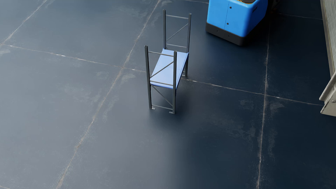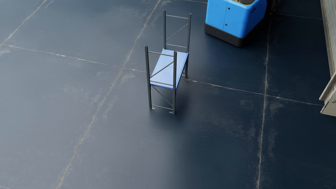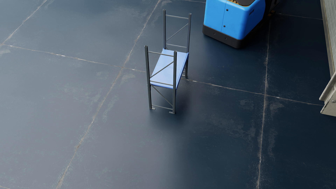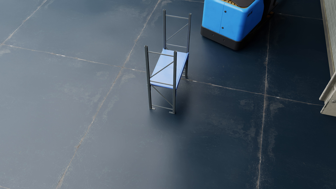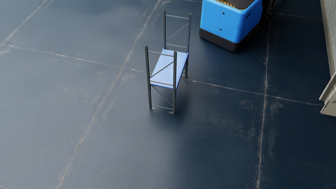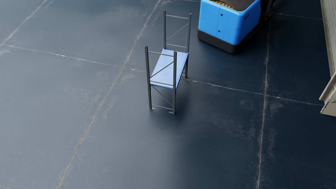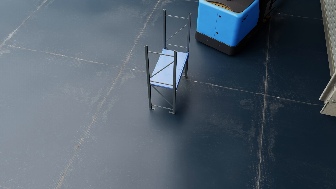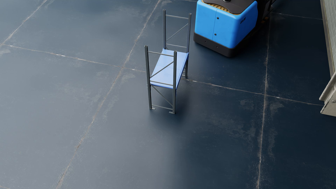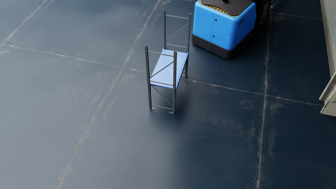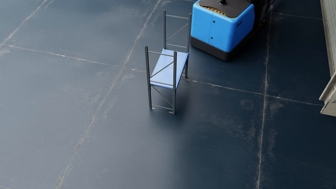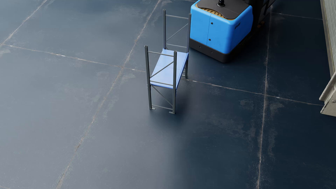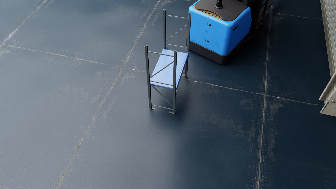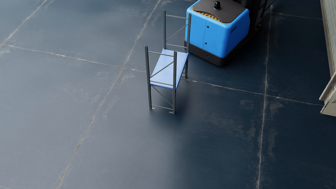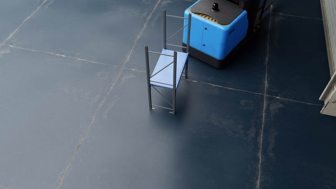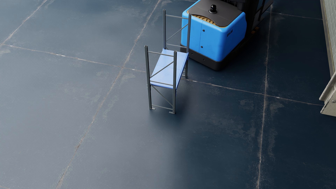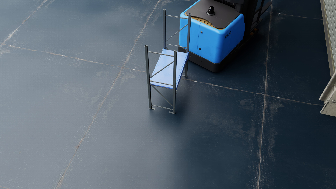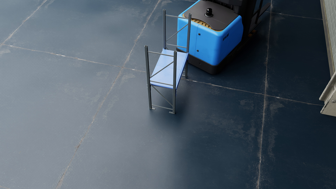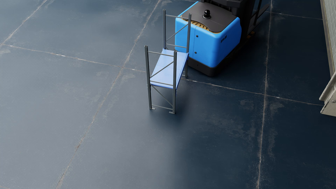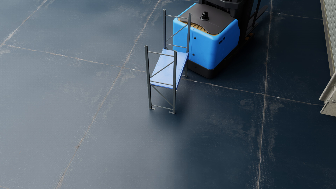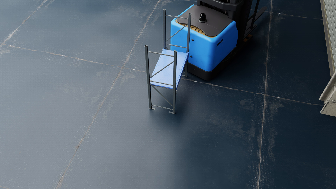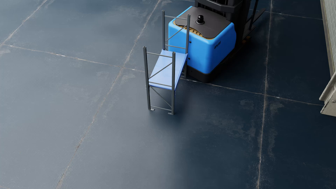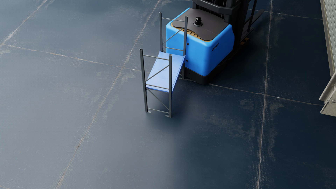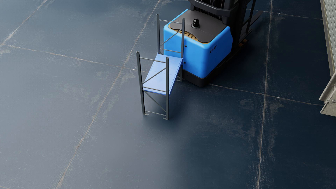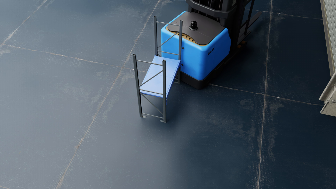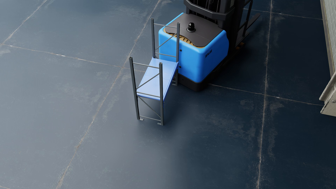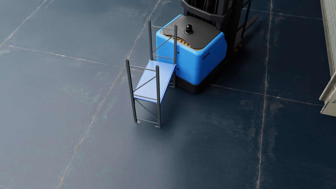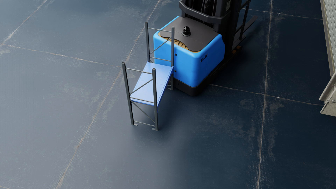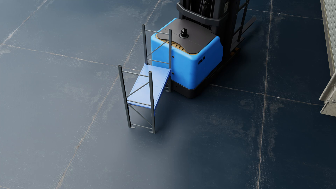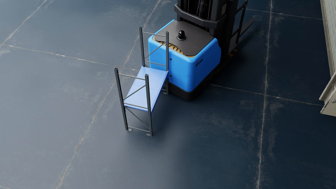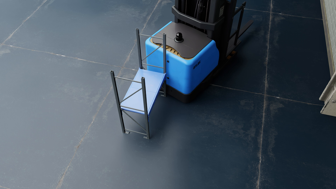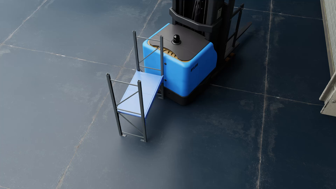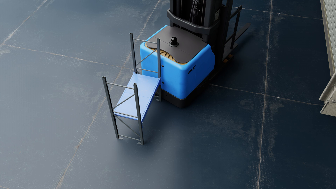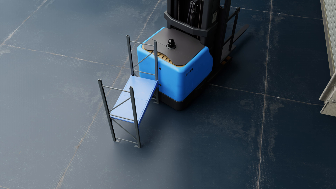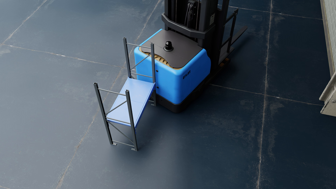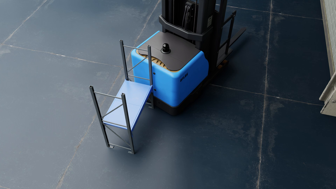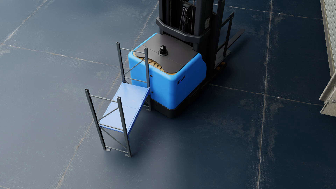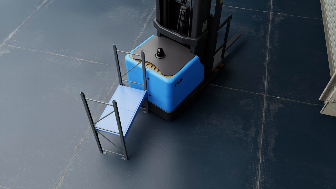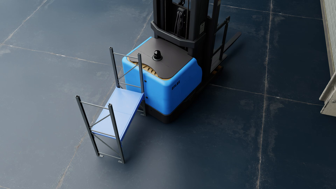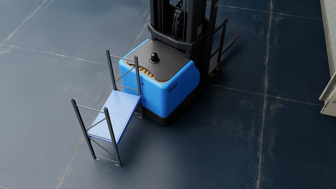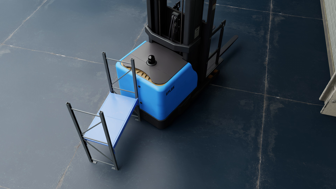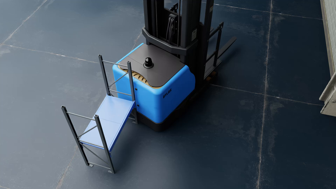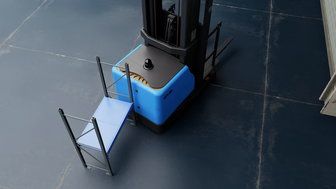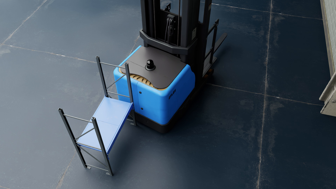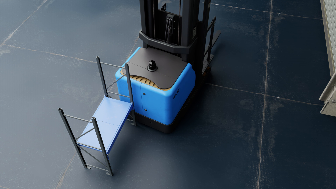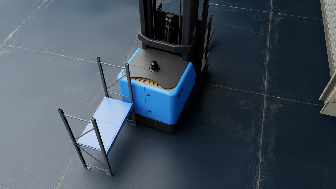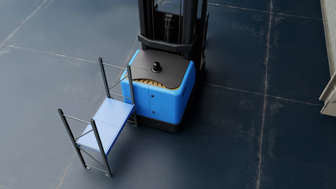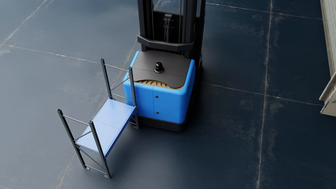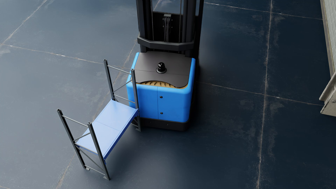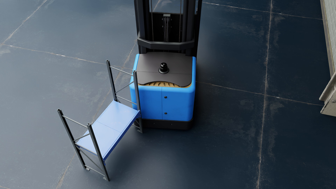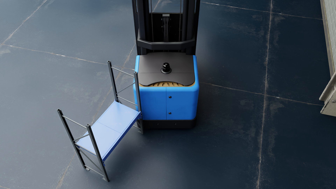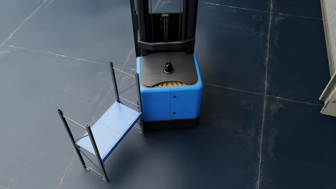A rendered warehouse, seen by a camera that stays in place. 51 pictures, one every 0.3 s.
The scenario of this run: A forklift runs into an object in its way.
